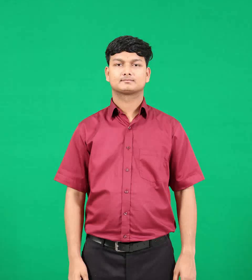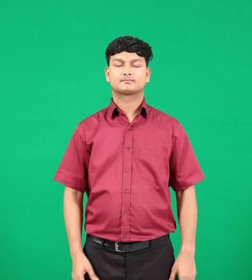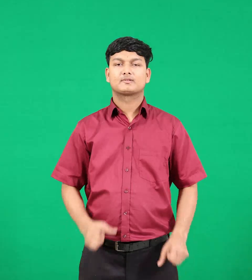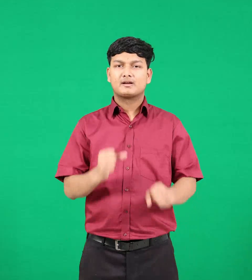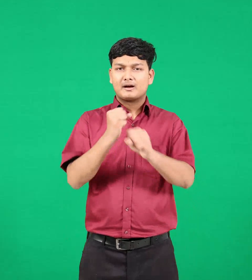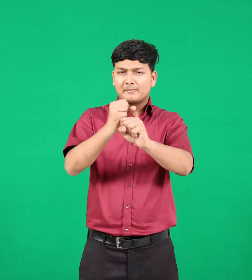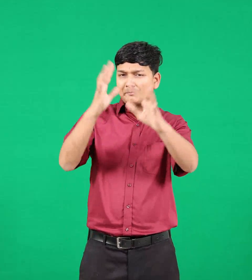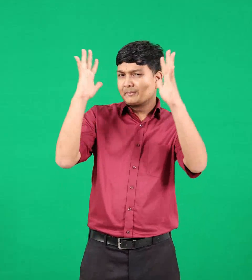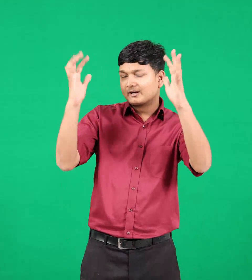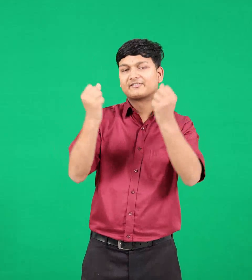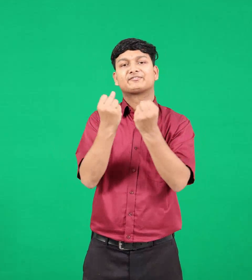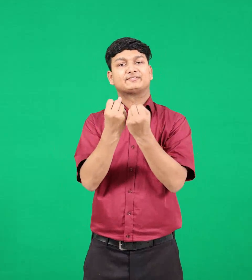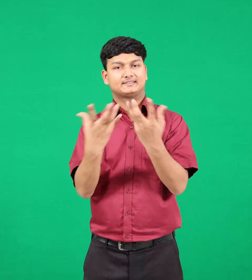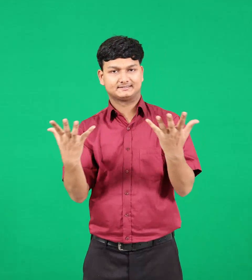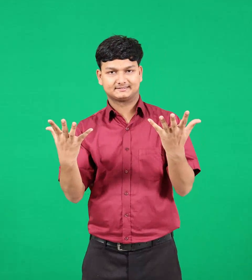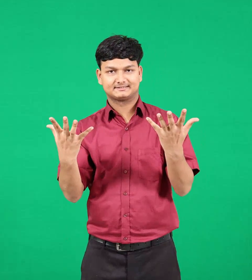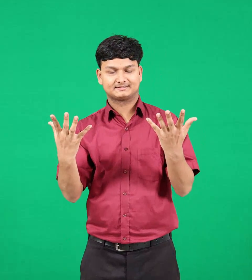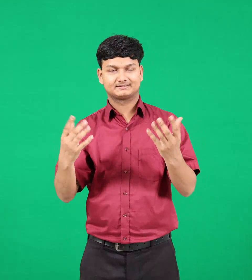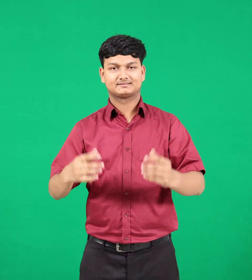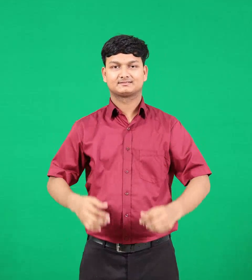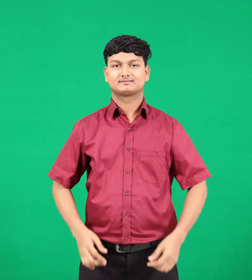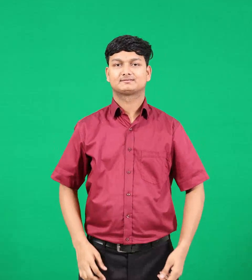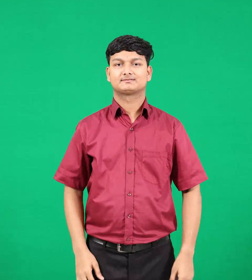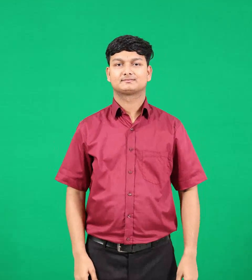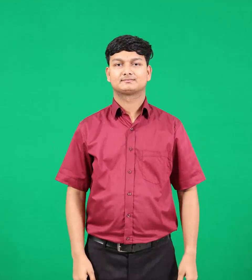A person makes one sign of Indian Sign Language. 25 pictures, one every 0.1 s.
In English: gospels
